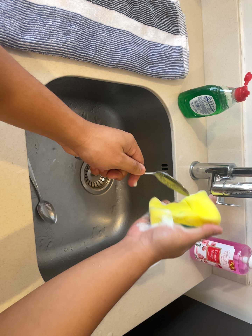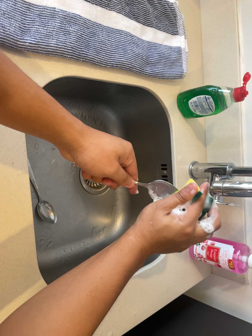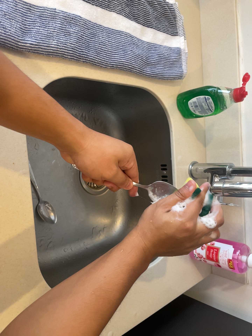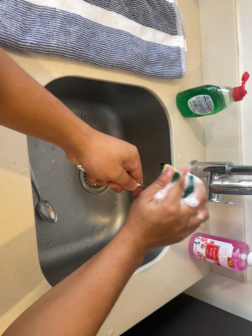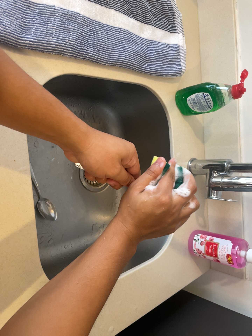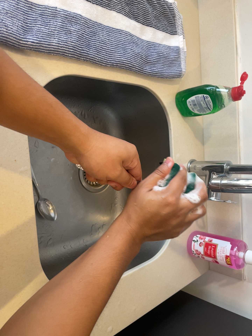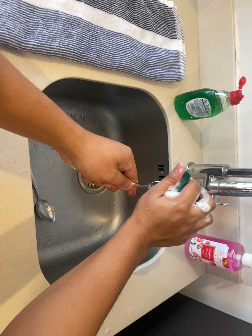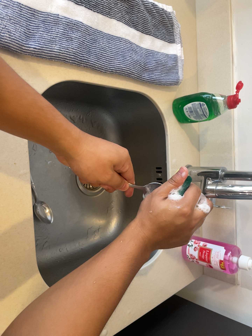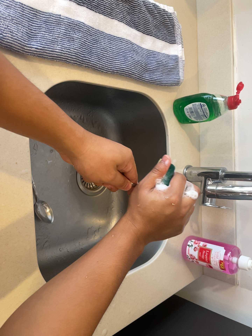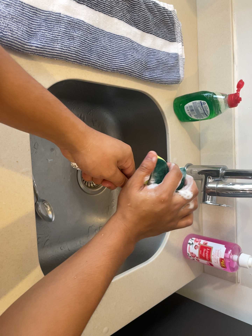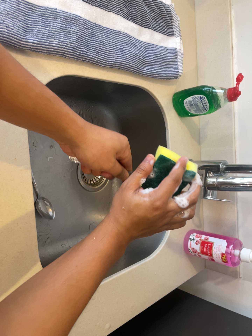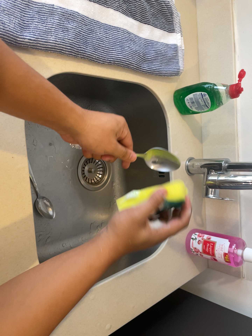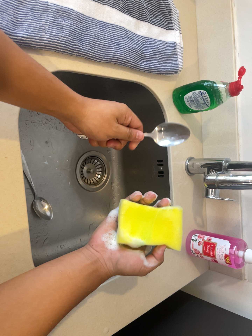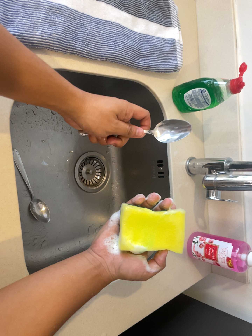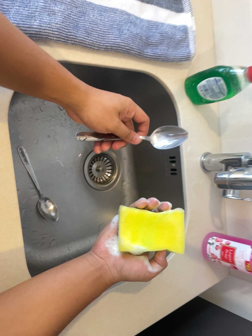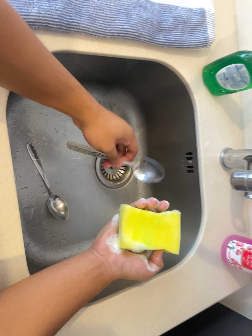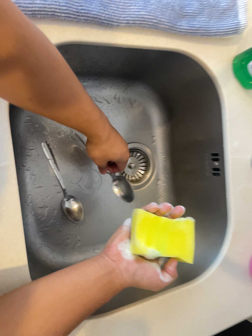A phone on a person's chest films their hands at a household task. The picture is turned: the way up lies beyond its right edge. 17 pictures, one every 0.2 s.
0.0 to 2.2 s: The camera shifts only a little, or ends up much as it began.
2.2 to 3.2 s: The camera pans to its left by about 20 degrees. It travels forward and to its right, about 16 cm, so what stands in front looms larger.
The film runs backward here.
